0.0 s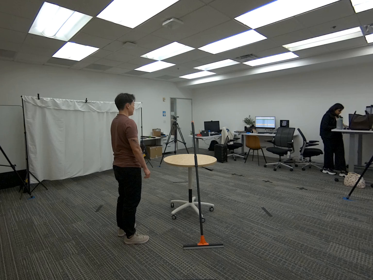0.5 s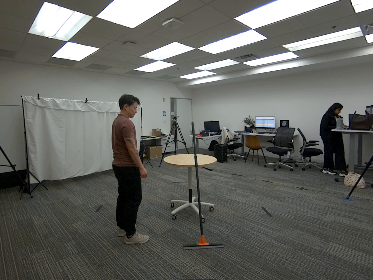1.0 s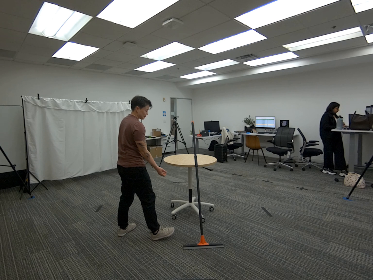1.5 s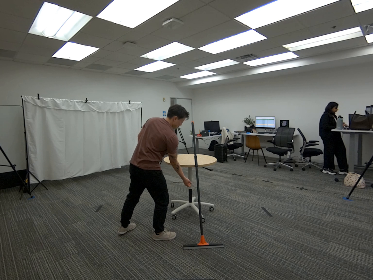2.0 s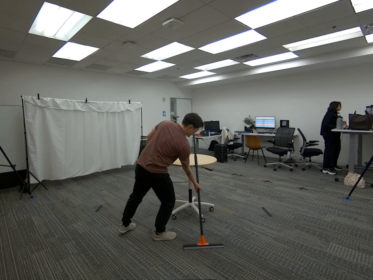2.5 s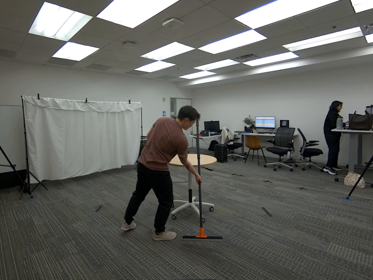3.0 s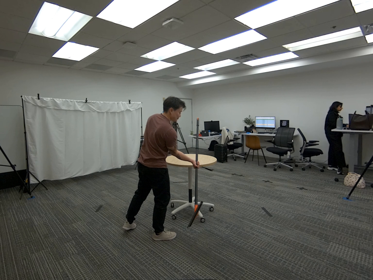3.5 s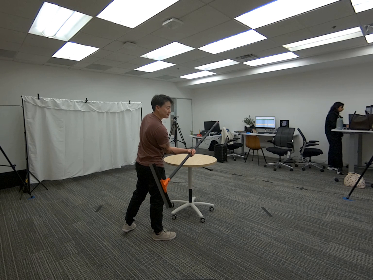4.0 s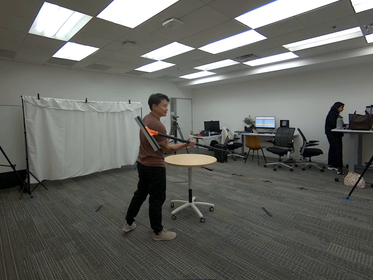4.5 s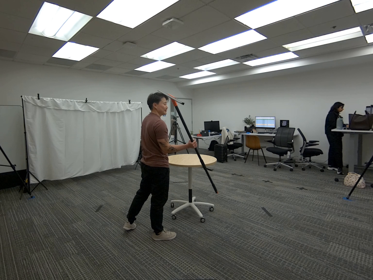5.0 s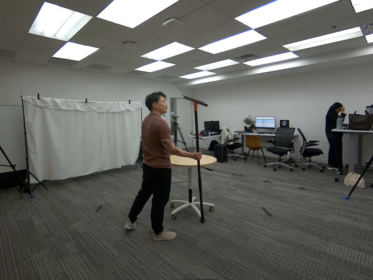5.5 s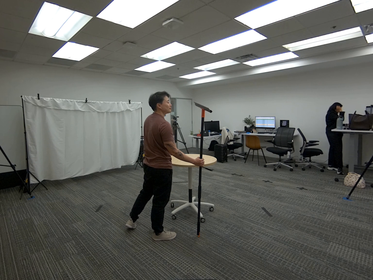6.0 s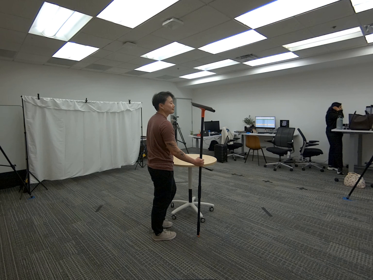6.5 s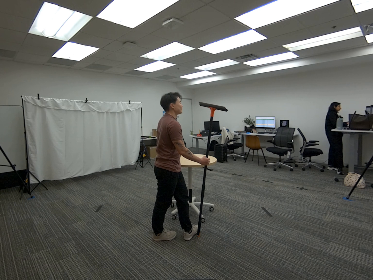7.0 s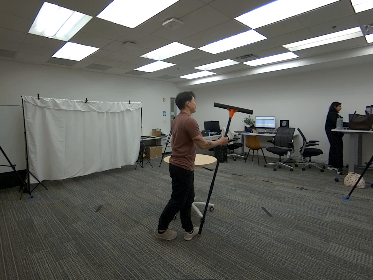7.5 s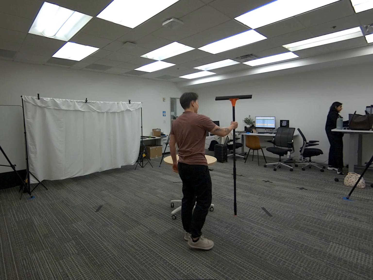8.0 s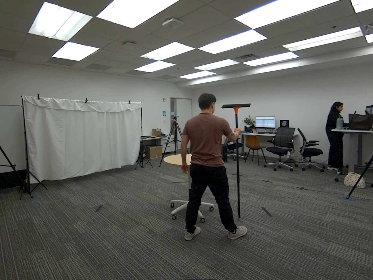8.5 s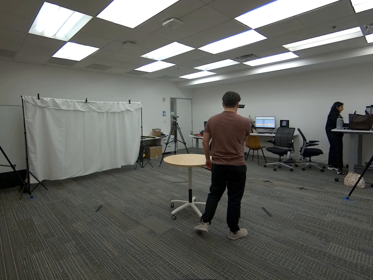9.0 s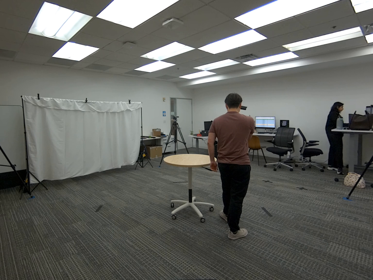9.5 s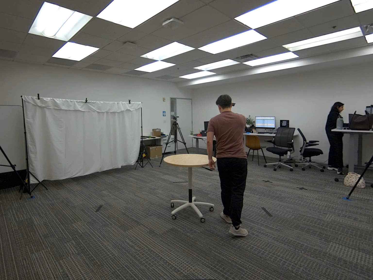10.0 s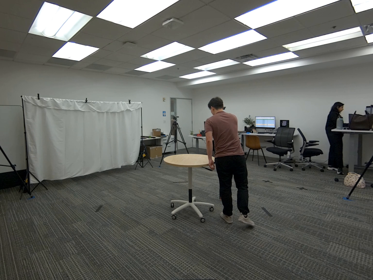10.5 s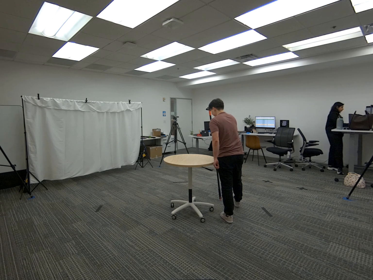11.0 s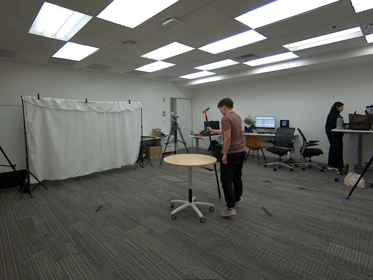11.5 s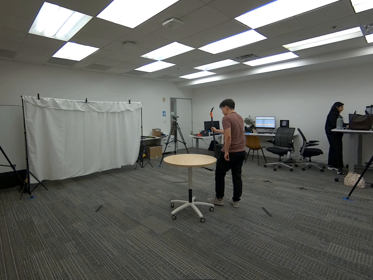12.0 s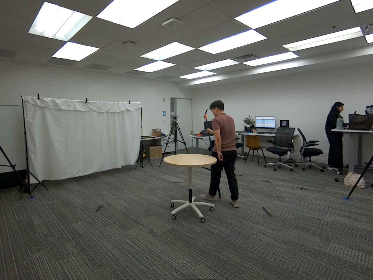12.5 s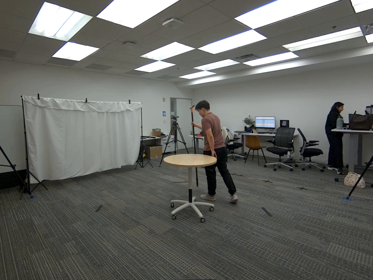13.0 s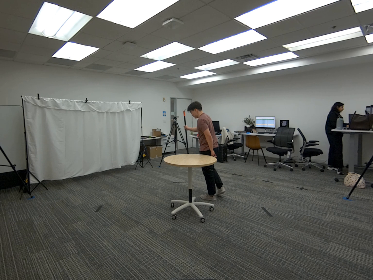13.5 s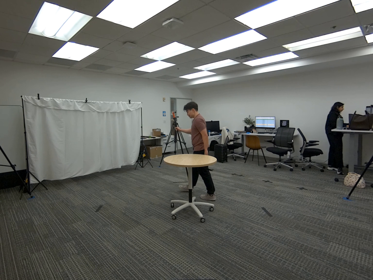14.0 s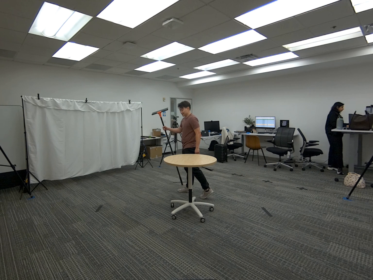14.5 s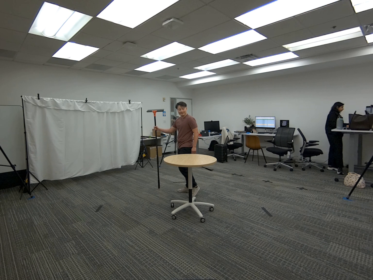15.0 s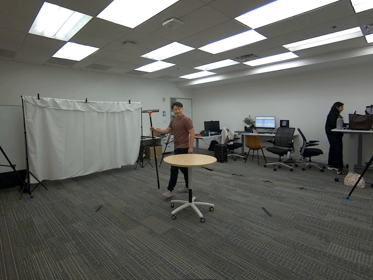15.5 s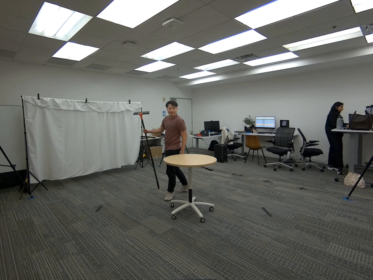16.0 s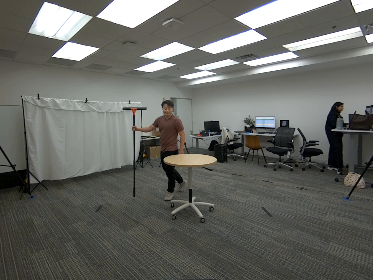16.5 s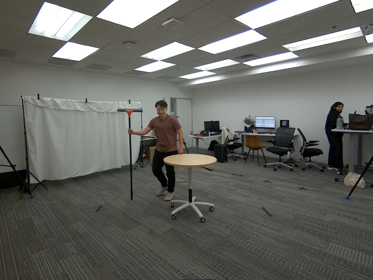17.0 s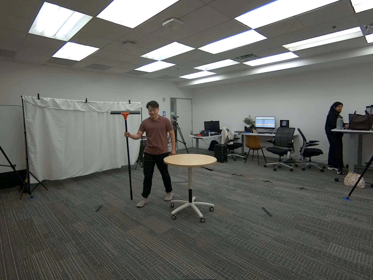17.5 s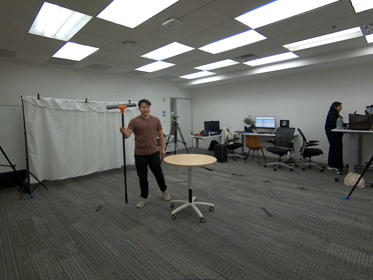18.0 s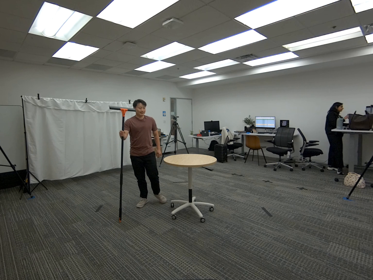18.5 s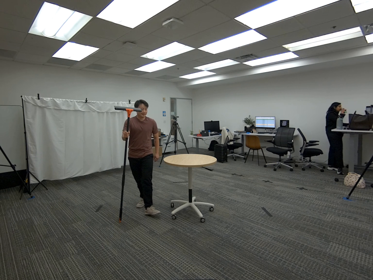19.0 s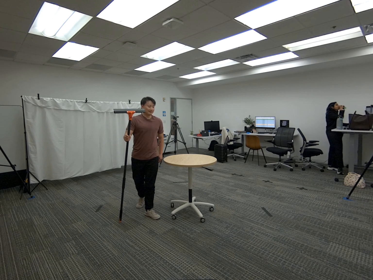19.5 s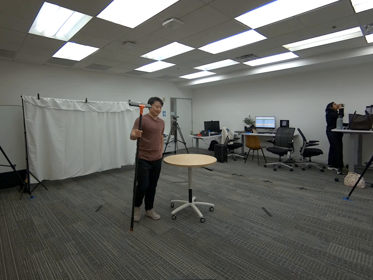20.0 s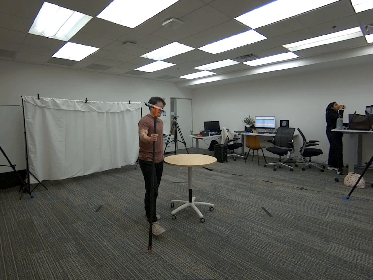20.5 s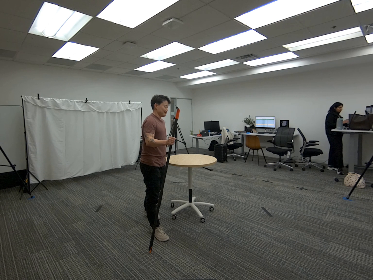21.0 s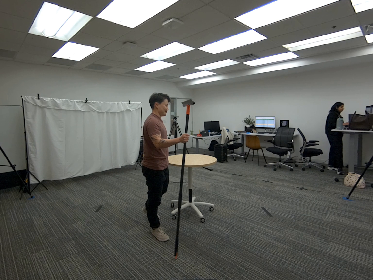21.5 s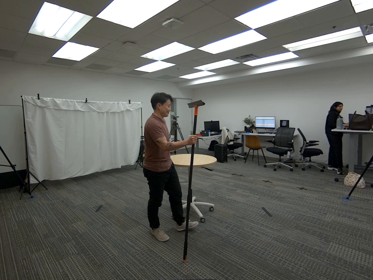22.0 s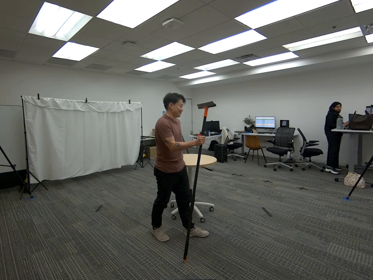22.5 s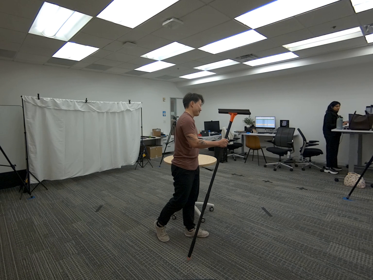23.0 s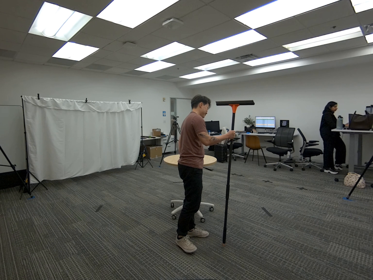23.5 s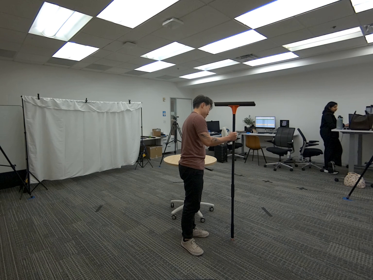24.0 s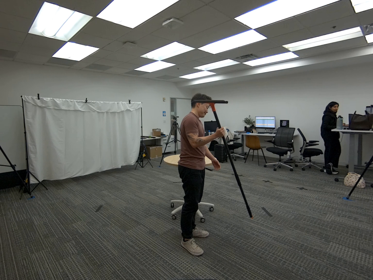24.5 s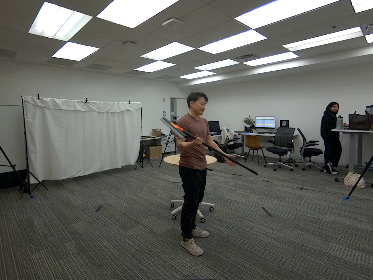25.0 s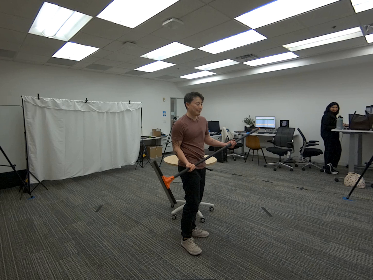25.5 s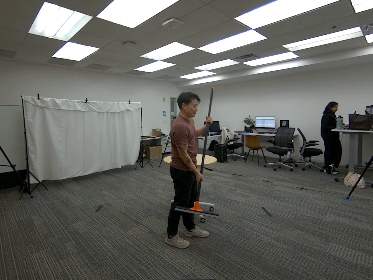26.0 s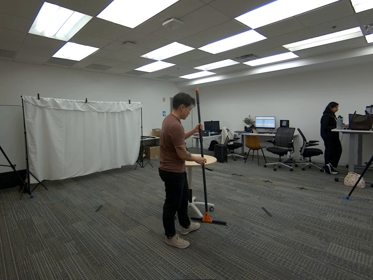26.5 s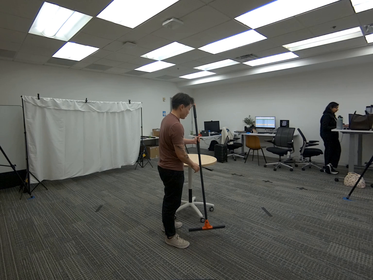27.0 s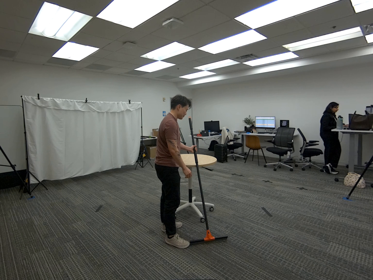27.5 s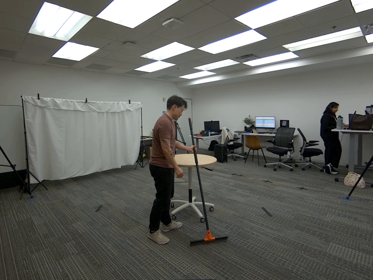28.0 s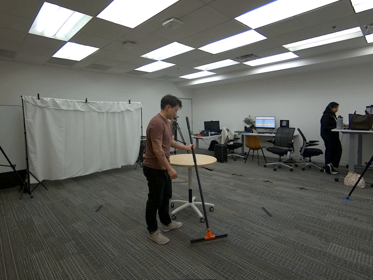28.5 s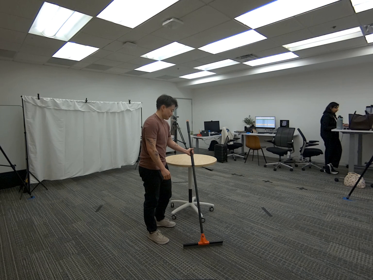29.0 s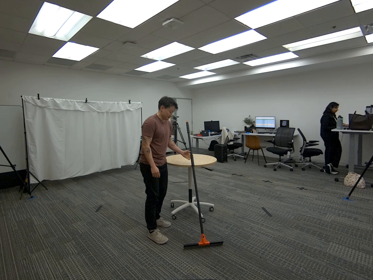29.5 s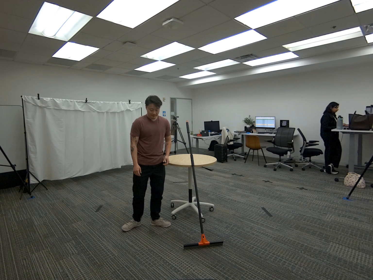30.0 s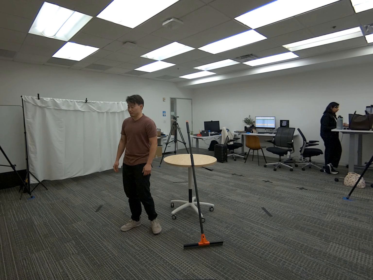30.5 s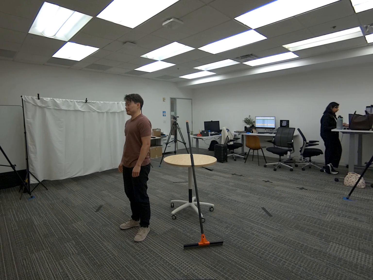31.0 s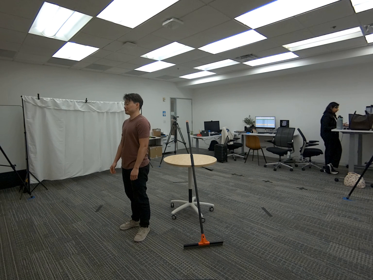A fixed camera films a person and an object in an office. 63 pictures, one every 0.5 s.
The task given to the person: Walk over to the squeegee leaning on the round table and pick up the squeege using your right hand and use it as a cane as you walk around the round table. Place the squeegee back on the round table when complete.
